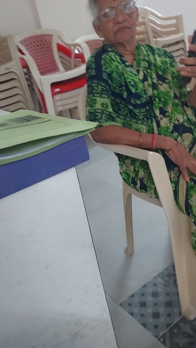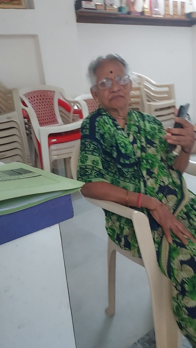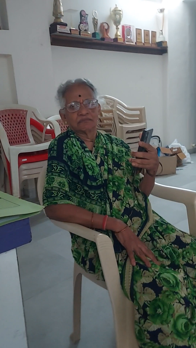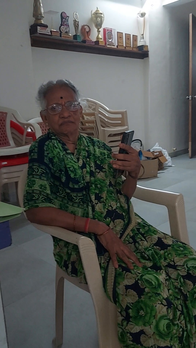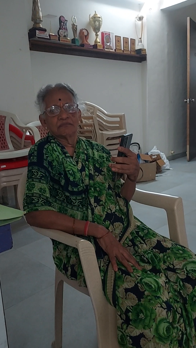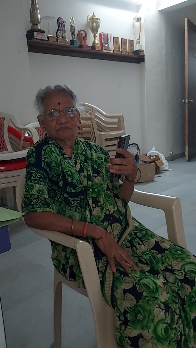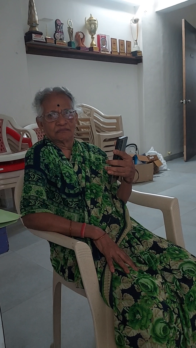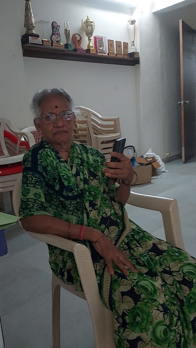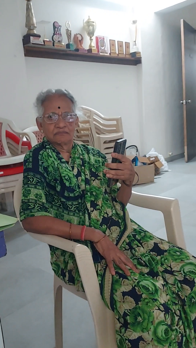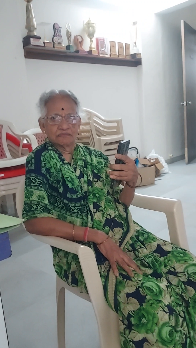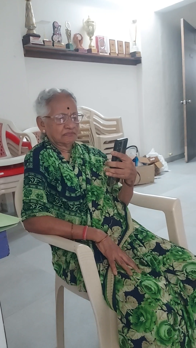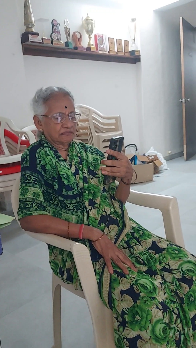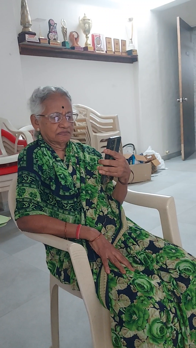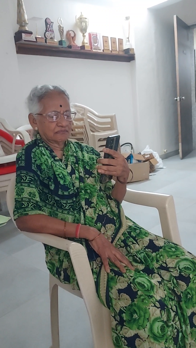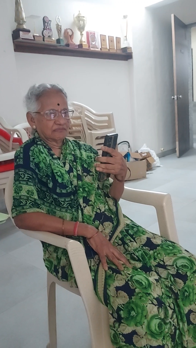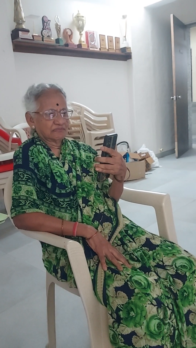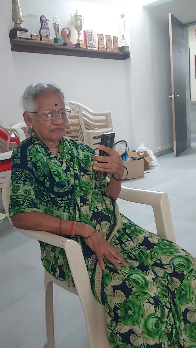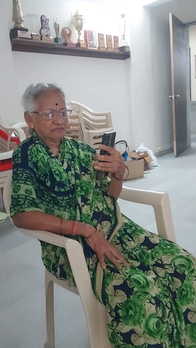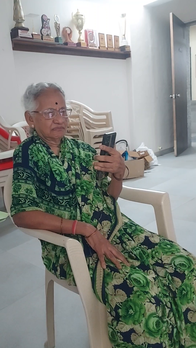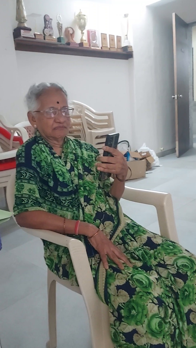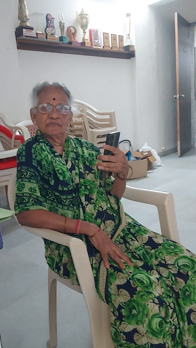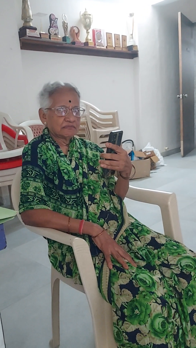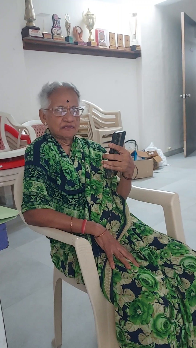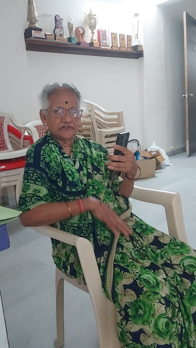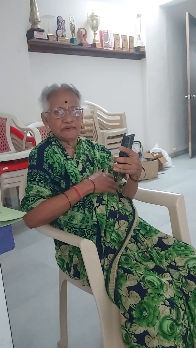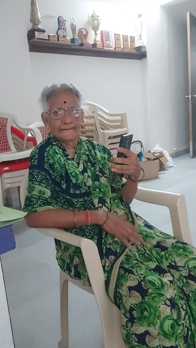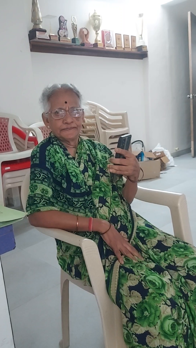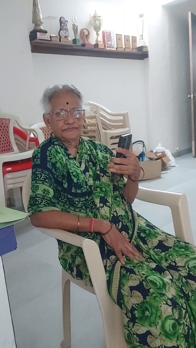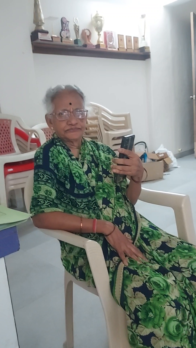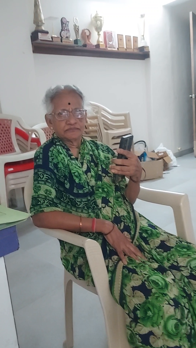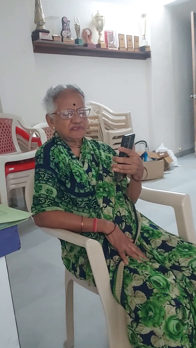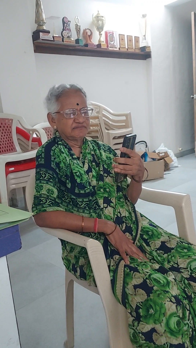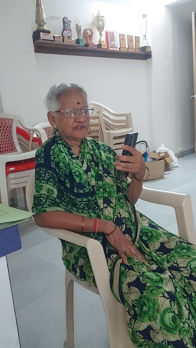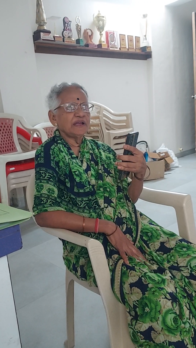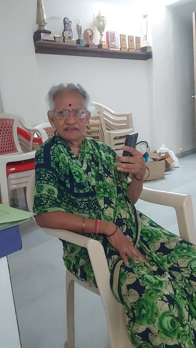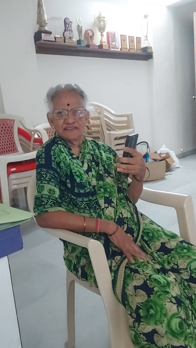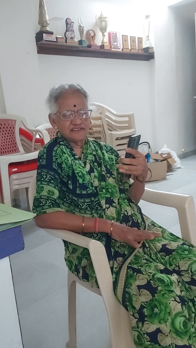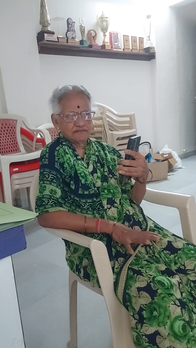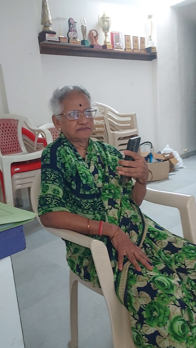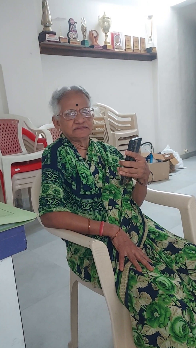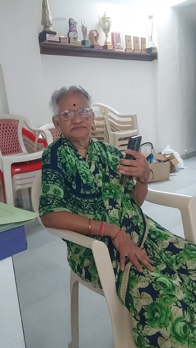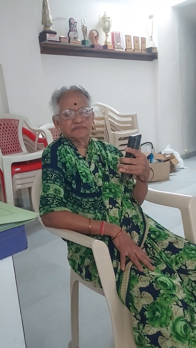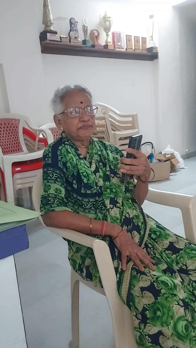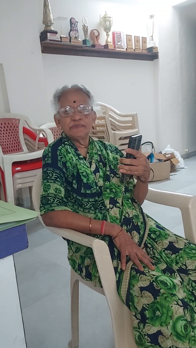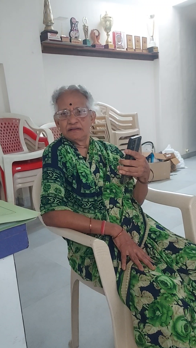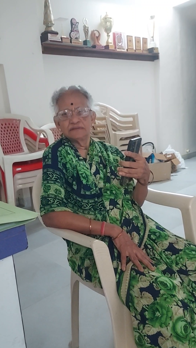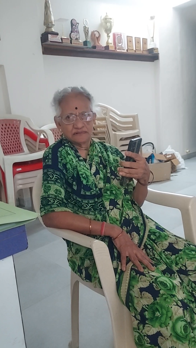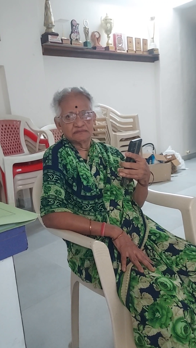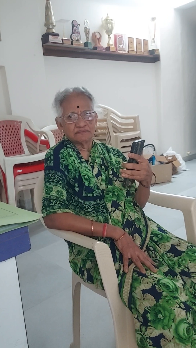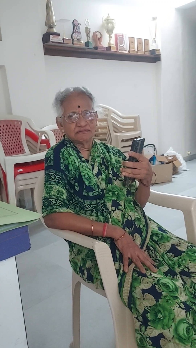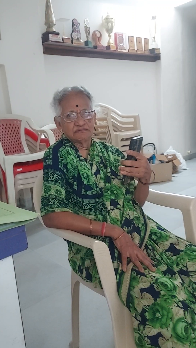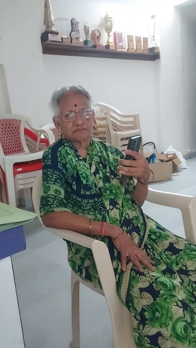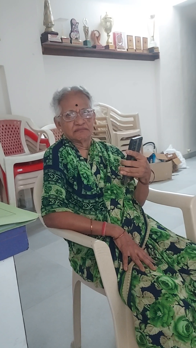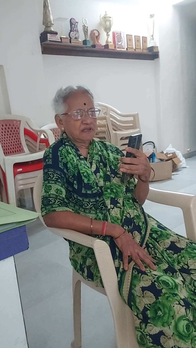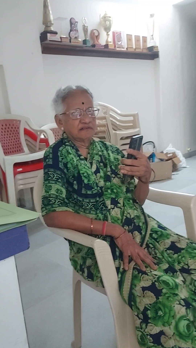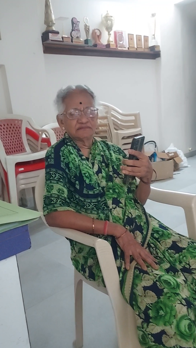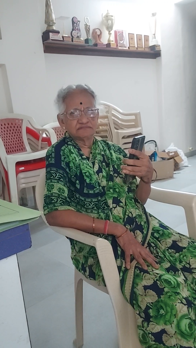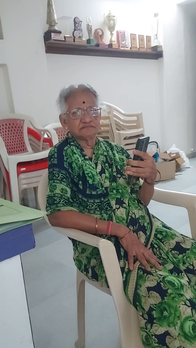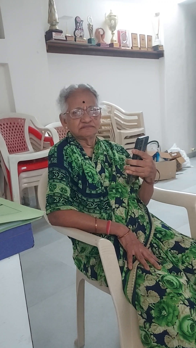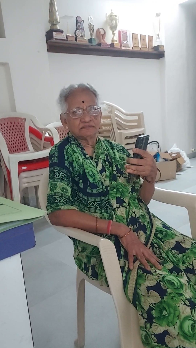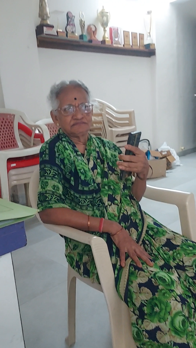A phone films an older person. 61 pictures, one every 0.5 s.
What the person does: Sitting.
